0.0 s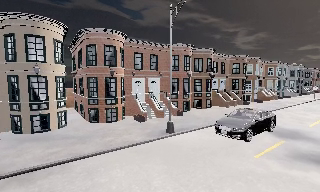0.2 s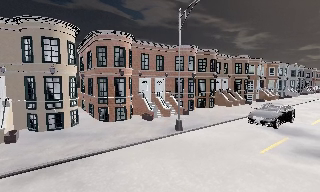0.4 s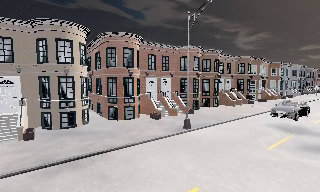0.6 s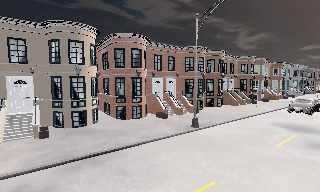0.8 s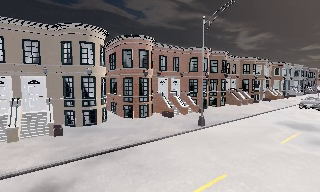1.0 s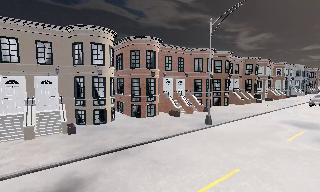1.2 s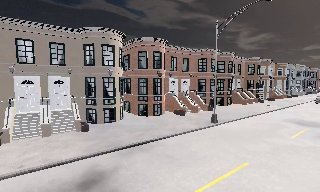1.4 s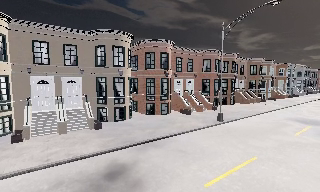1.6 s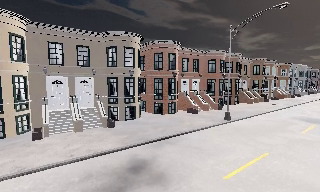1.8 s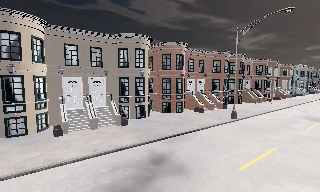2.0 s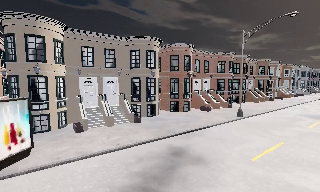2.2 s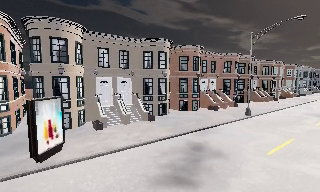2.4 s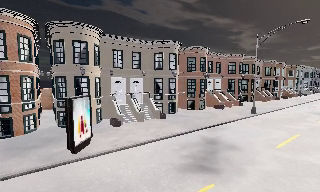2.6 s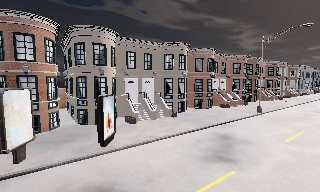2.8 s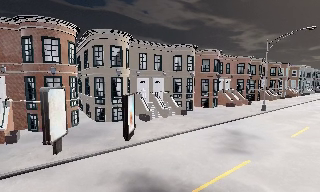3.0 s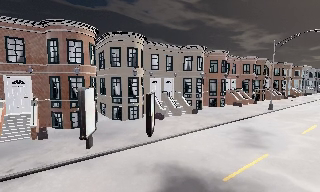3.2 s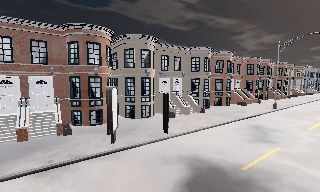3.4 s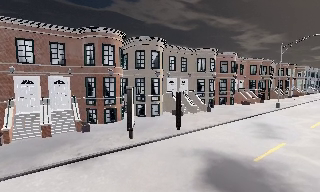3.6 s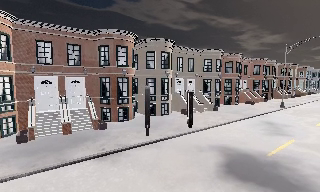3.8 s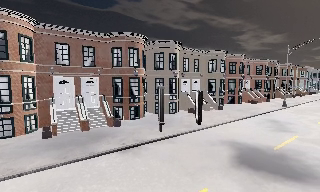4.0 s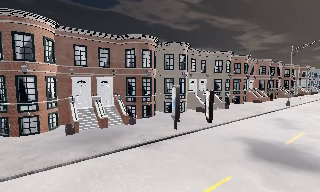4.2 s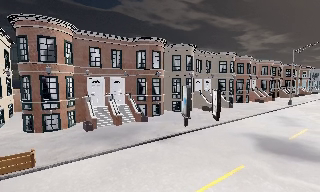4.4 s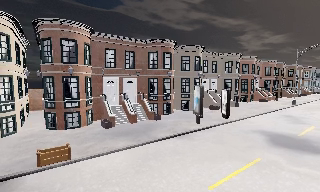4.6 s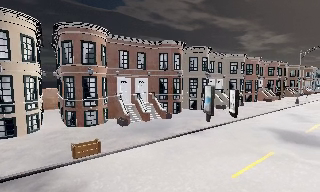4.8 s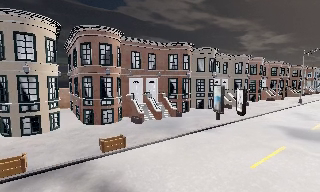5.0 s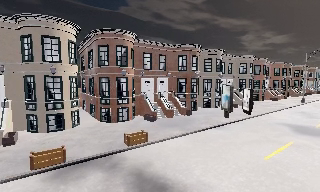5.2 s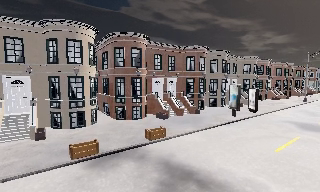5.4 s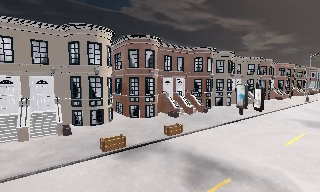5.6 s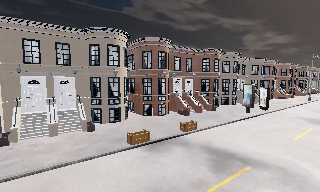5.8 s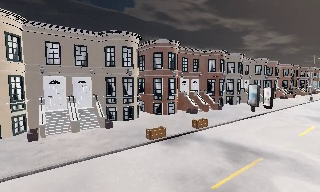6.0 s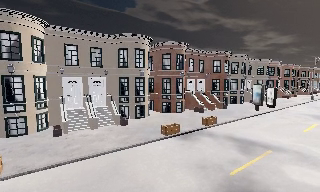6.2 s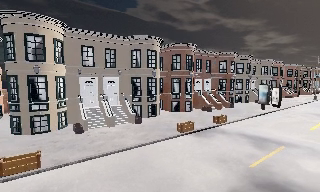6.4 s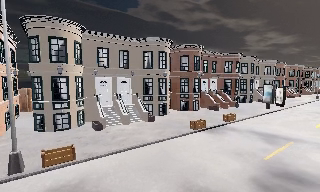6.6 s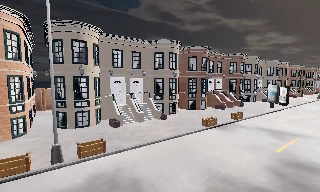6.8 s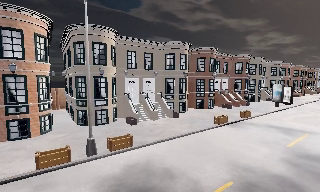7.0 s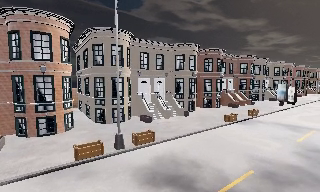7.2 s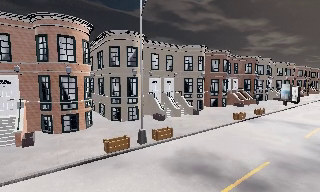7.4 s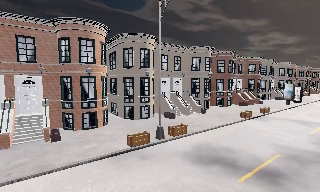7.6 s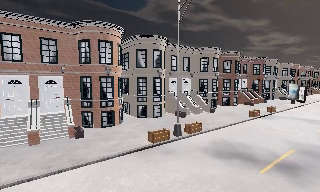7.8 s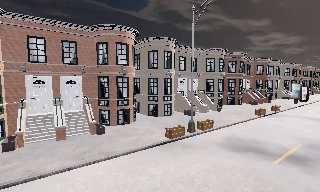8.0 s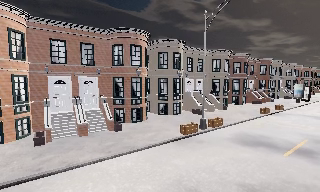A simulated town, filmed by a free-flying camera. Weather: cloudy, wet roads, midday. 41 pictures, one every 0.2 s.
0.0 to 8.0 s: The camera travels to its left and backward, about 40 m, so close, fixed things drift to the right.
The film runs backward here.
